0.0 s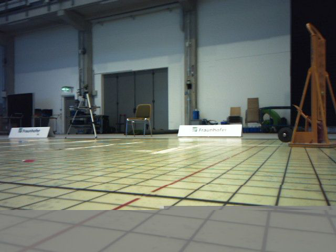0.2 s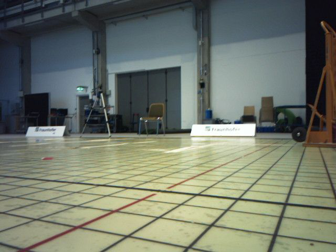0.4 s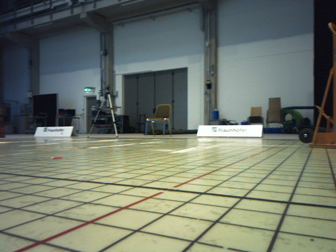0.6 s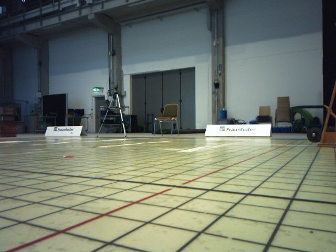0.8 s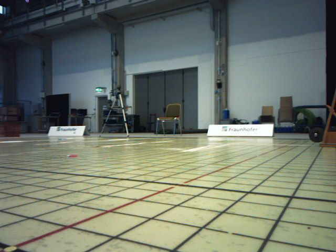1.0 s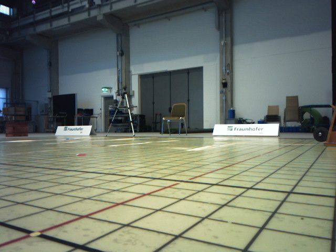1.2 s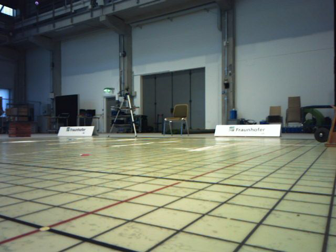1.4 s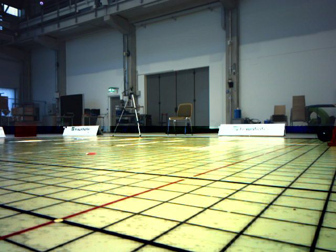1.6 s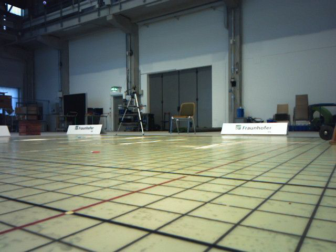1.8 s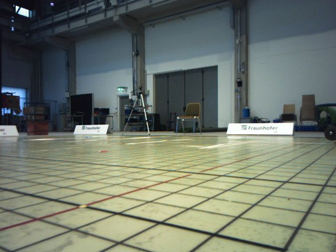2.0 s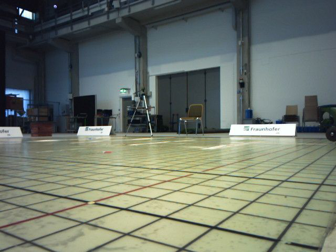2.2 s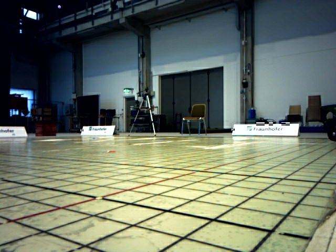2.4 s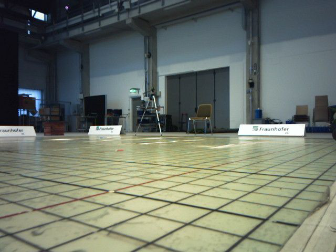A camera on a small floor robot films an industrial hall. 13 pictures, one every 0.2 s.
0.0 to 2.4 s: The camera pans to its left, which is counterclockwise from overhead, by about 15 degrees. It travels backward, about 0.4 m, so what stands in front gets smaller.
The film runs backward here.
